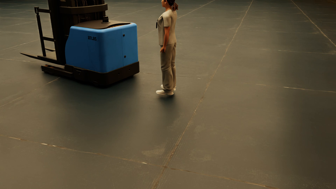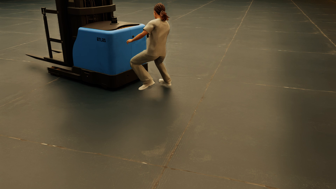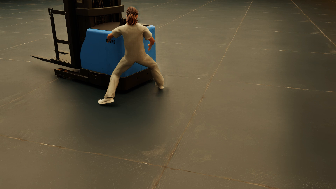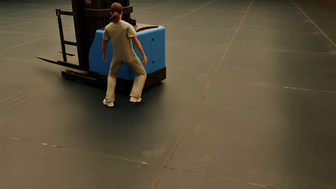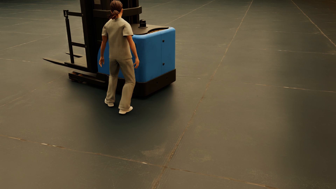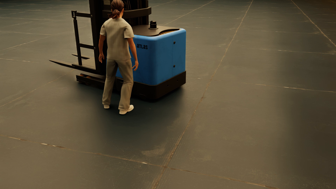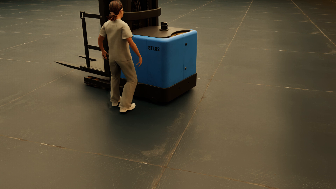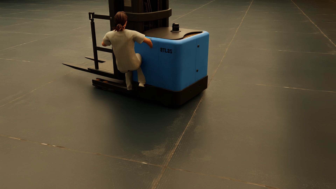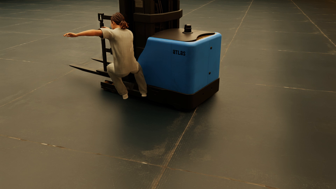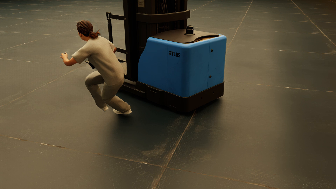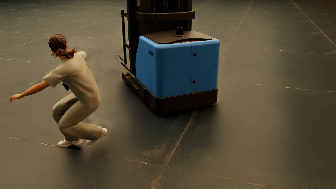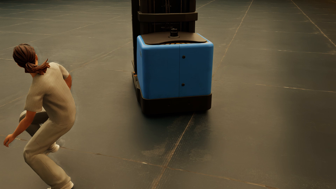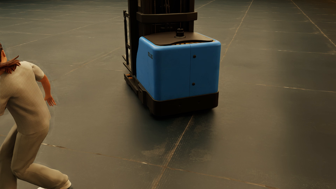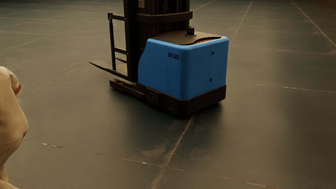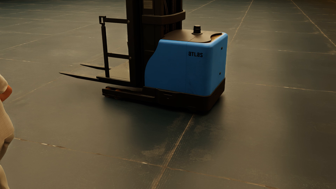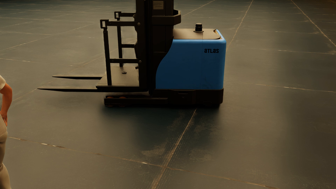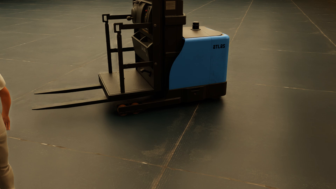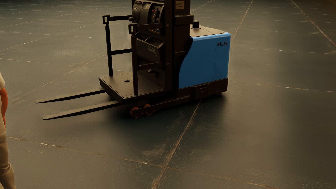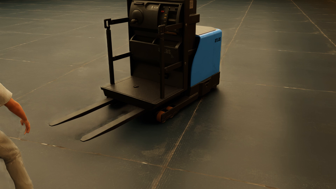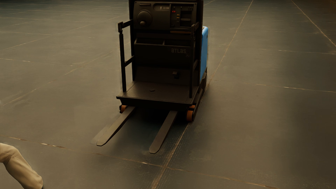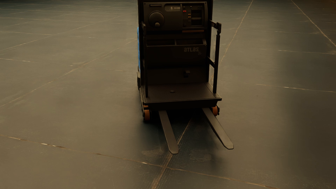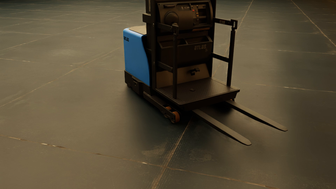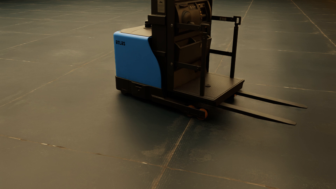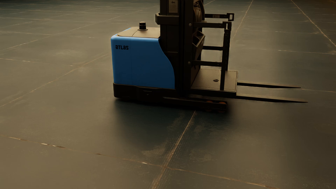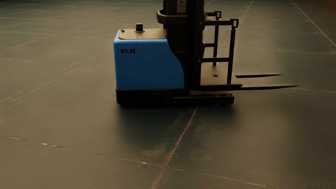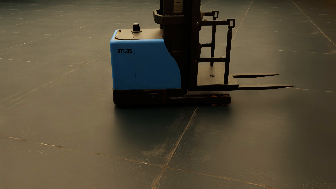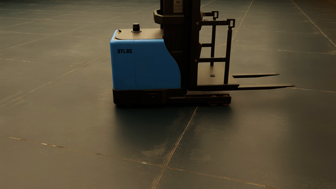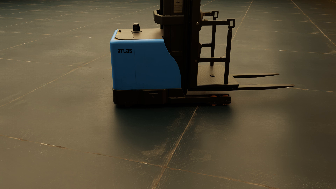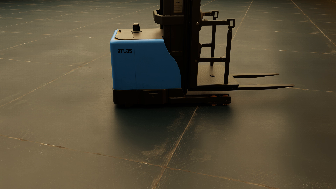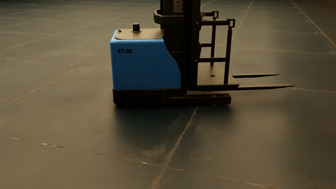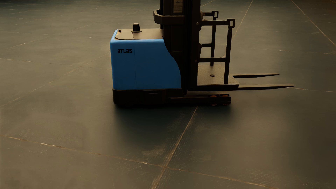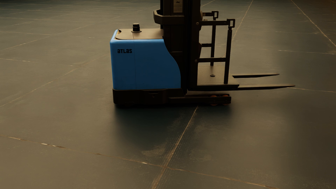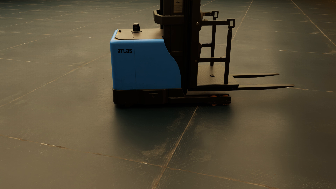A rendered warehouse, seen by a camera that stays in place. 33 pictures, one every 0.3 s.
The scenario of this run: Near miss between a forklift and a person.
